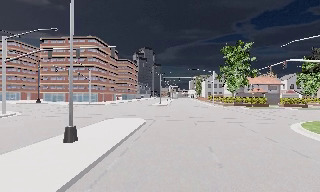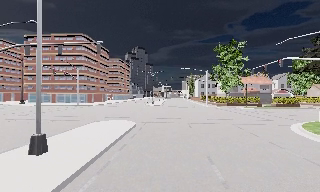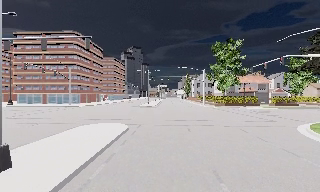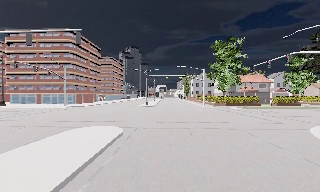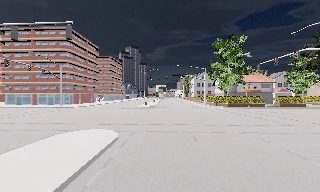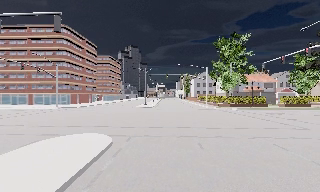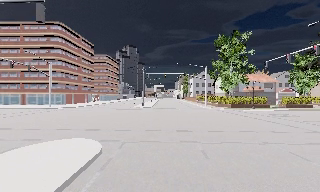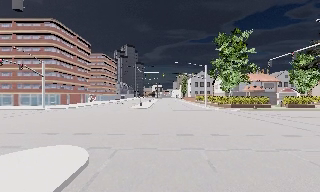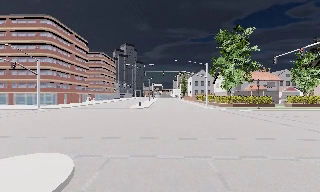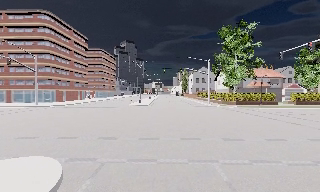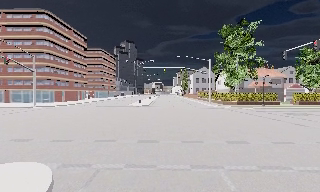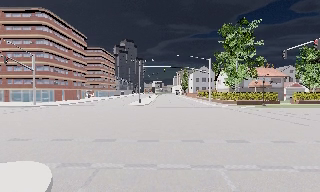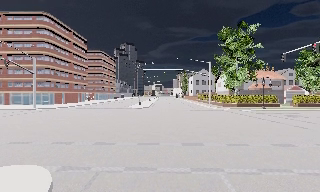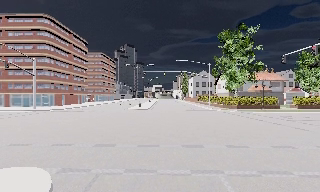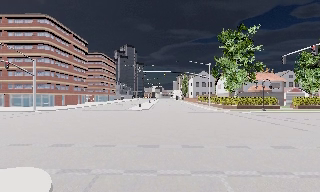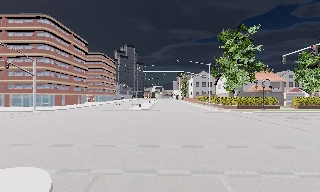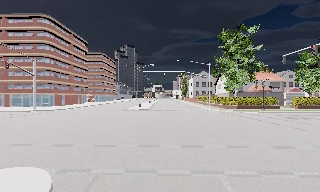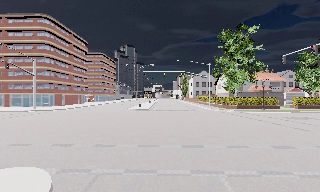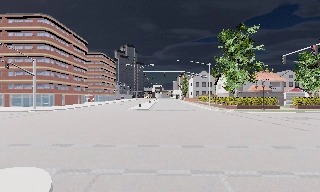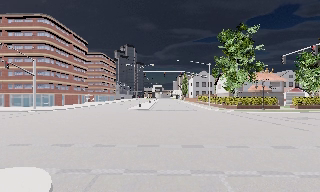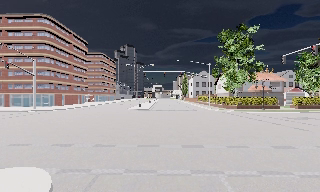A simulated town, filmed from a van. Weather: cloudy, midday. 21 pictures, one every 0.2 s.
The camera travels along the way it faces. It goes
forward.
0.0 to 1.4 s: The camera travels forward, about 8 m, so what stands in front looms larger.
1.4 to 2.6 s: The camera travels forward, about 2 m, so what stands in front looms larger. It loses speed.
2.6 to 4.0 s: The camera keeps its place and its aim.
The film runs forward here.
